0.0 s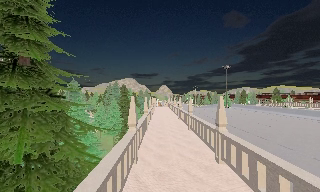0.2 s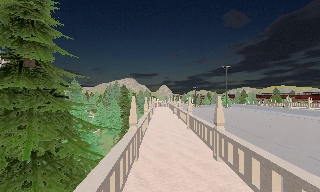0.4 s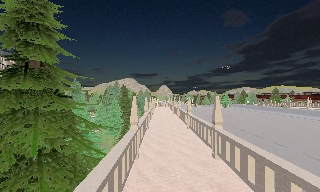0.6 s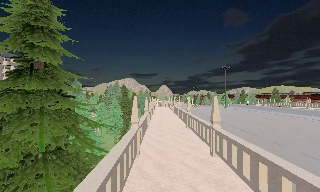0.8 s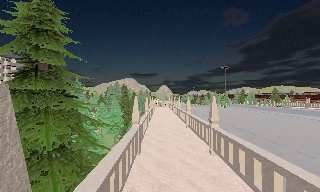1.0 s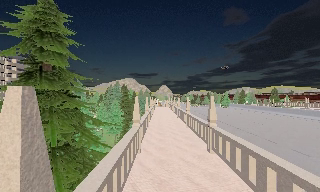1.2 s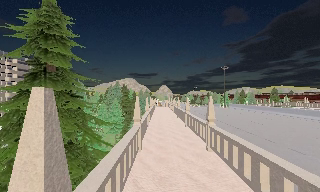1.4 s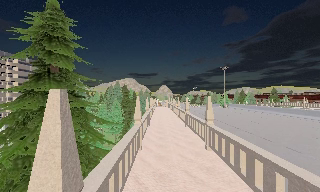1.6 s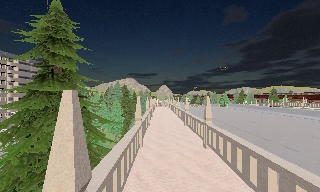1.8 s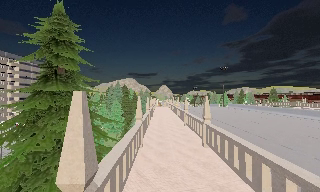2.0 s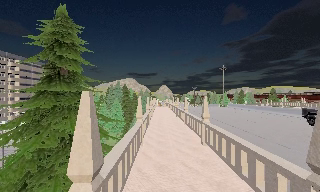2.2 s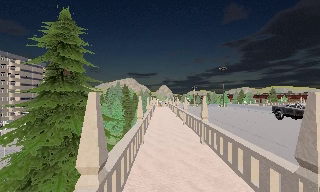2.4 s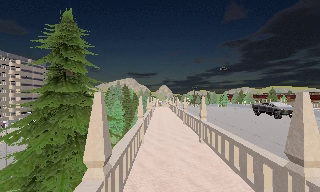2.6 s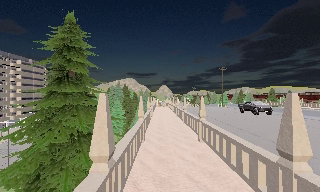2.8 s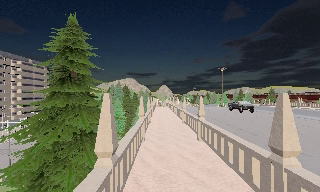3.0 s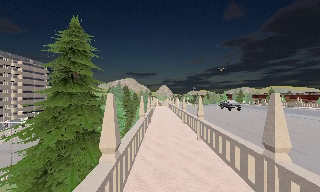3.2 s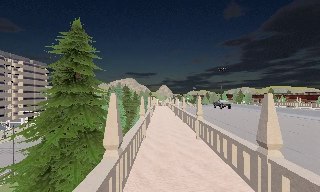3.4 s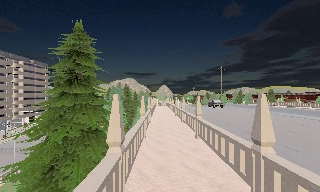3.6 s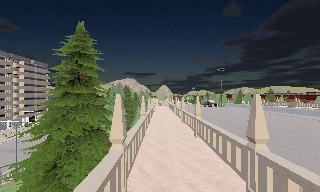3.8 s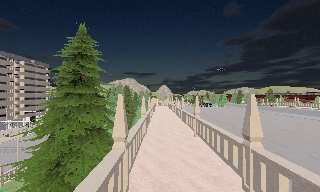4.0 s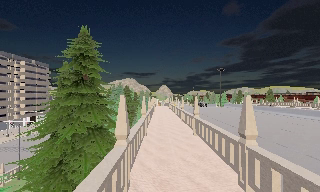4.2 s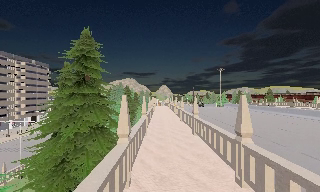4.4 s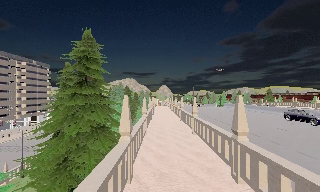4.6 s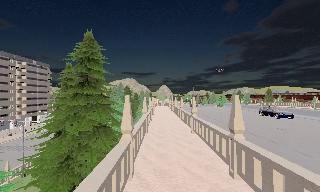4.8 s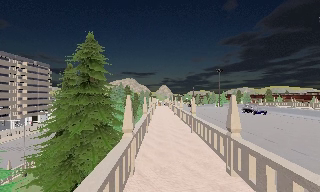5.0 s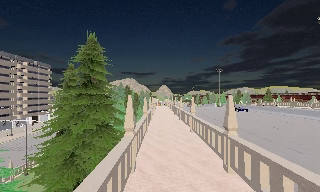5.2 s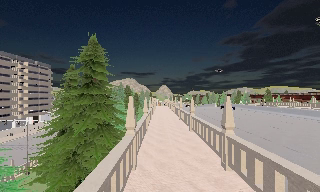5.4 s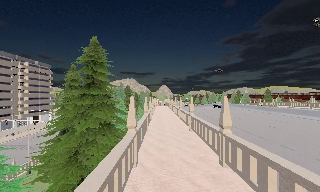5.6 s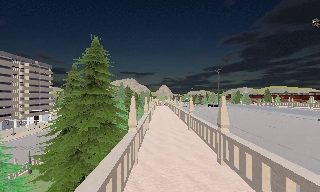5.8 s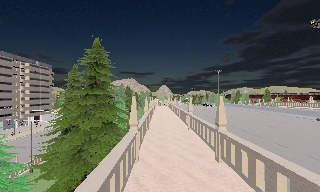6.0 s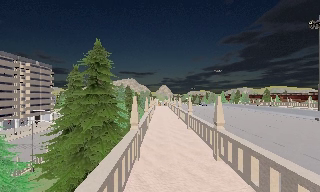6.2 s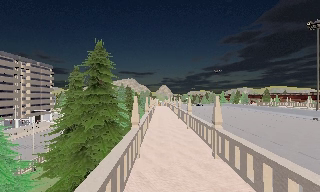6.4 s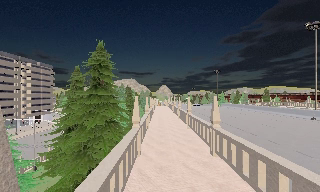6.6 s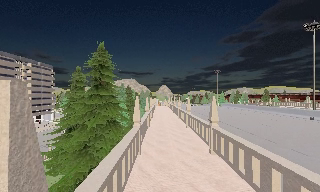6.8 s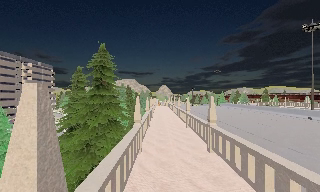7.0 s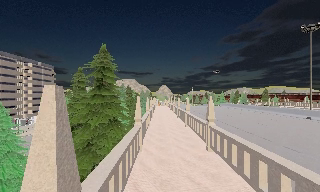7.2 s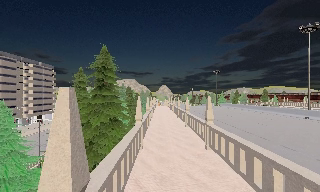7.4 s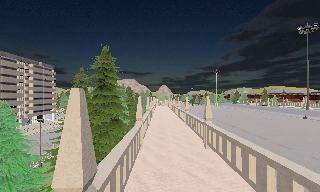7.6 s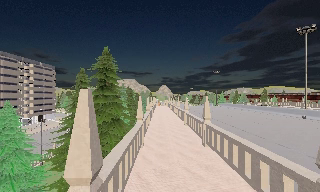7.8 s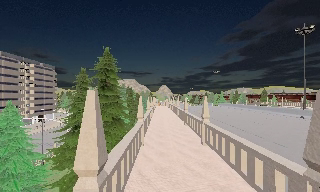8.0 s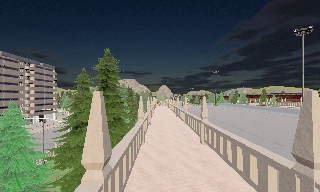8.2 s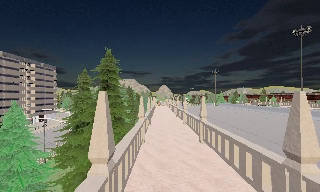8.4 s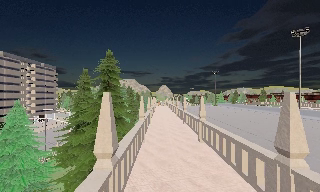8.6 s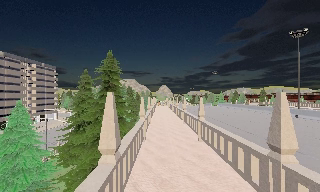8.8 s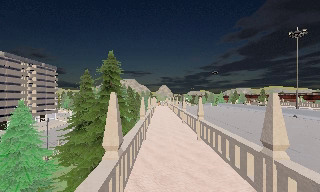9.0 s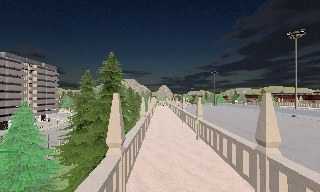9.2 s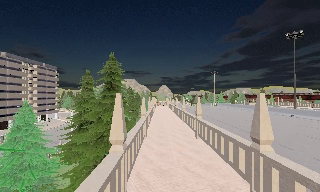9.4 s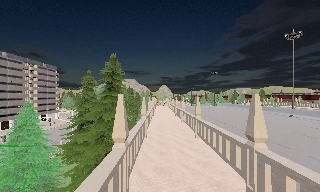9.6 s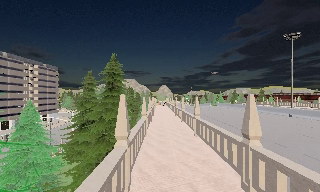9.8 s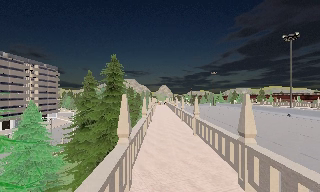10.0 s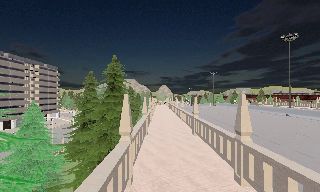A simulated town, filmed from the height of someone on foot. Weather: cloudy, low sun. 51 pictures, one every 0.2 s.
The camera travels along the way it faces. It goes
backward.
0.0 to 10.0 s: The camera travels backward, about 11 m, so what stands in front gets smaller.
The film runs backward here.
